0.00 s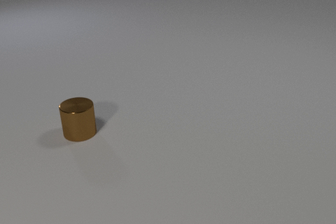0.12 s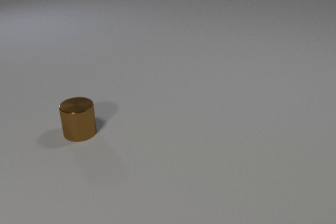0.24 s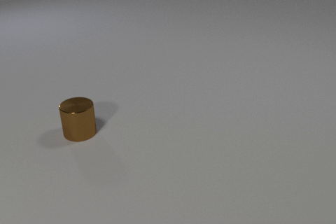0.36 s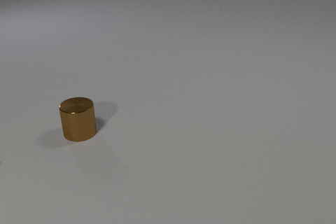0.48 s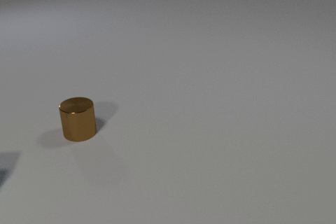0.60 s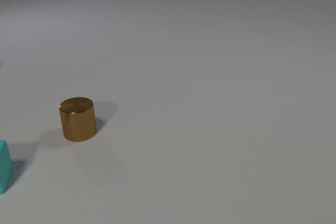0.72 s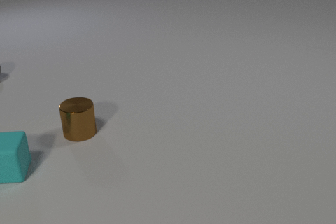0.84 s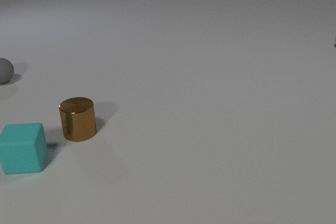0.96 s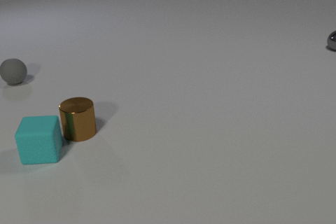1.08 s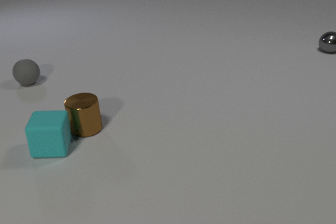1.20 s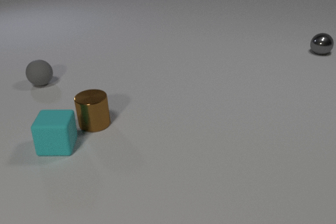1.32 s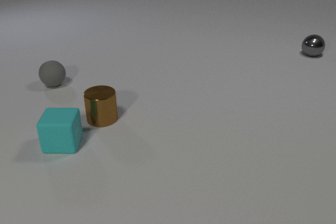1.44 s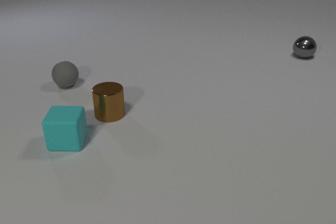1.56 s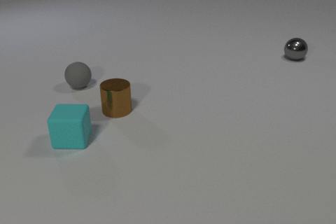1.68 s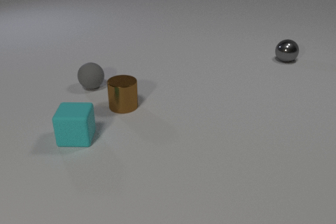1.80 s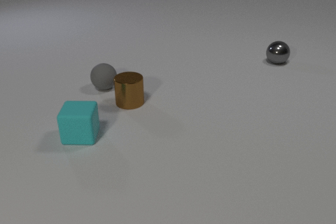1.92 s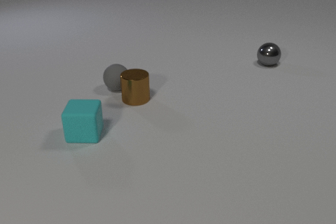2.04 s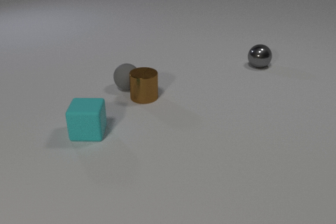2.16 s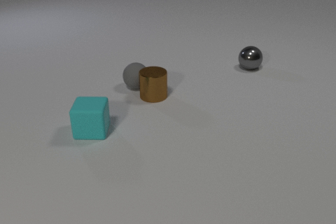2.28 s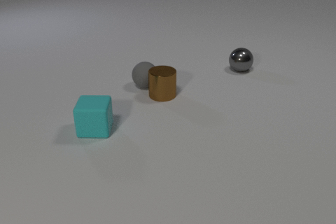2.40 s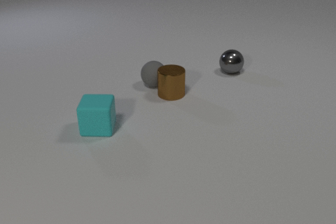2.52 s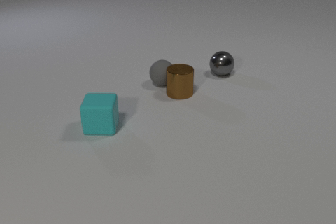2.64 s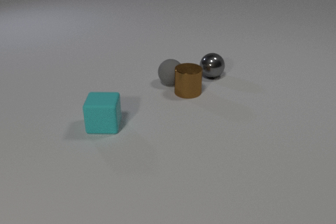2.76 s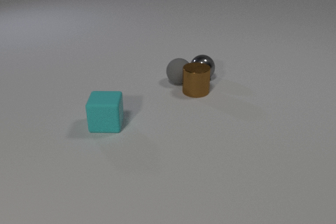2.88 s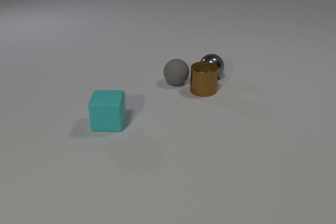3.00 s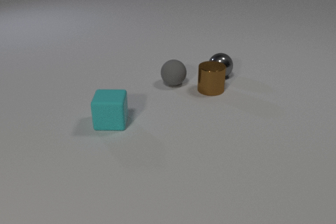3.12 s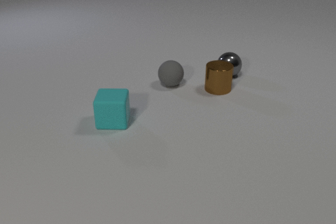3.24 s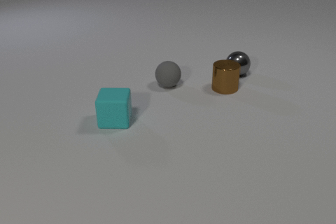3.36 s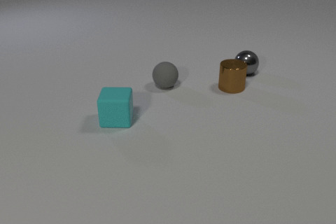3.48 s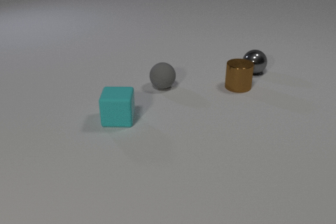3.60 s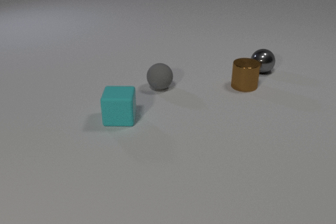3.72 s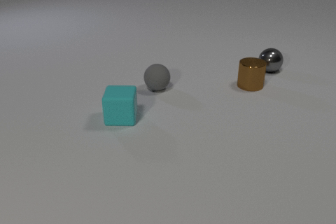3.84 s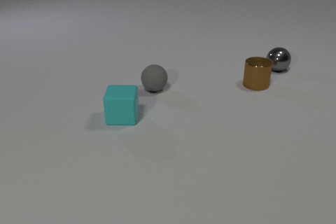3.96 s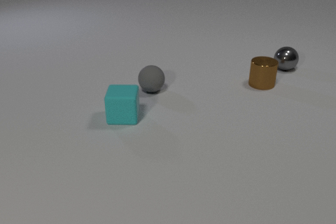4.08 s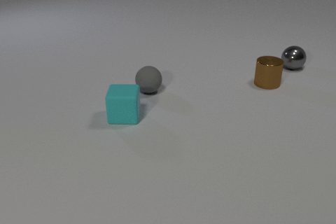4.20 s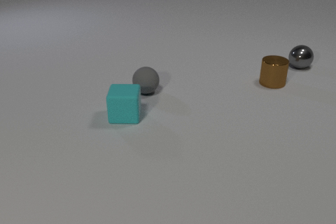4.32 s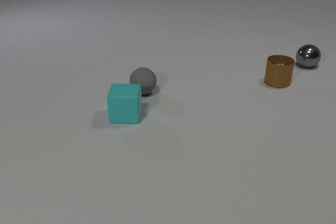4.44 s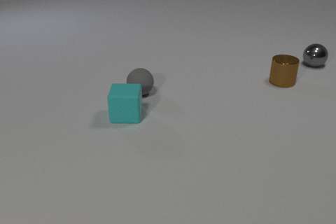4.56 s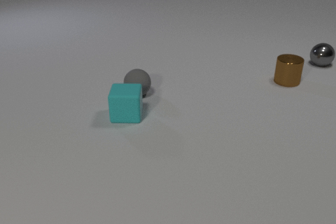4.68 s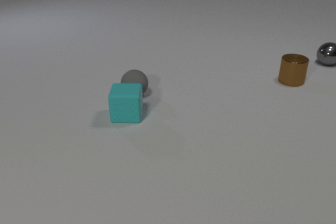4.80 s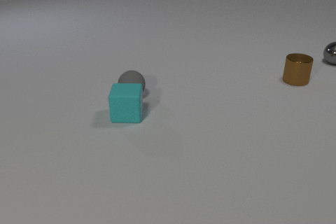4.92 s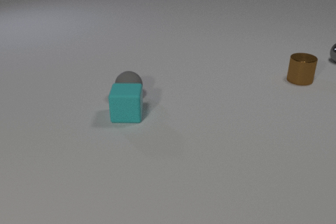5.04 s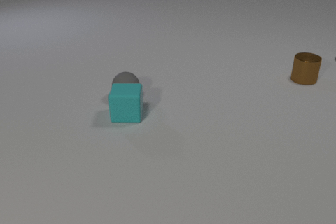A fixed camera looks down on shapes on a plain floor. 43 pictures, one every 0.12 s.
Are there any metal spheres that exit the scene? yes.
What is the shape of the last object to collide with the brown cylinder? sphere.
What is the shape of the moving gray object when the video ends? sphere.
0.00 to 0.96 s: The cyan rubber cube comes in at the left edge, slides to the right and away from the camera. The gray rubber sphere comes in at the left edge, rolls to the right and toward the camera. The gray metal sphere comes in at the right edge, rolls toward the camera and to the left.
0.96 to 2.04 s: The cyan rubber cube slides to the right and away from the camera. The brown metal cylinder slides to the right and away from the camera. The gray rubber sphere rolls to the right. The gray metal sphere rolls to the left and toward the camera. The cyan rubber cube and the brown metal cylinder collide. The brown metal cylinder and the gray rubber sphere collide.
2.04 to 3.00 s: The cyan rubber cube slides to the right and away from the camera. The brown metal cylinder slides to the right. The gray rubber sphere rolls to the right. The gray metal sphere rolls to the left and toward the camera. The gray rubber sphere and the gray metal sphere collide.
3.00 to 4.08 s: The cyan rubber cube slides to the right and away from the camera. The brown metal cylinder slides to the right and away from the camera. The gray rubber sphere rolls to the left and toward the camera. The gray metal sphere rolls to the right and away from the camera.
4.08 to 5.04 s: The brown metal cylinder slides to the right and away from the camera. The gray rubber sphere rolls to the left and toward the camera. The gray metal sphere rolls to the right and away from the camera, leaves at the right edge.
